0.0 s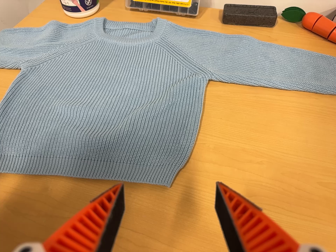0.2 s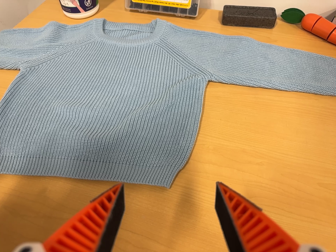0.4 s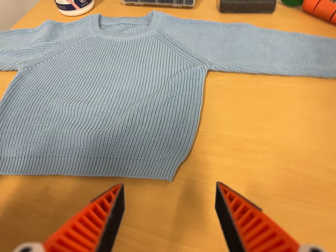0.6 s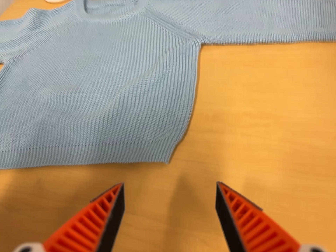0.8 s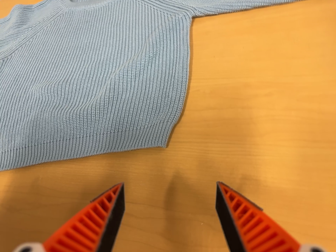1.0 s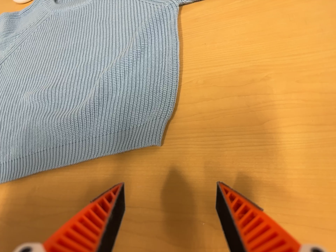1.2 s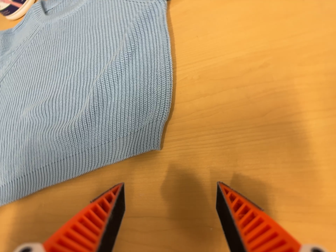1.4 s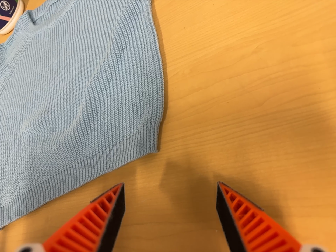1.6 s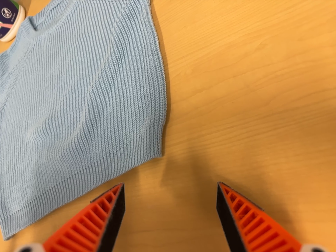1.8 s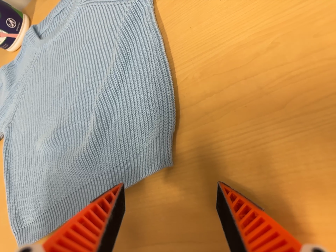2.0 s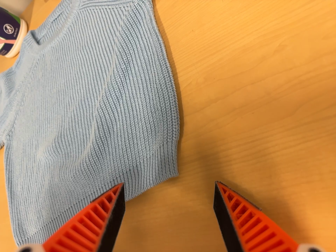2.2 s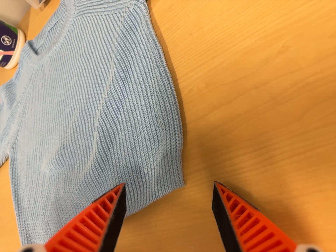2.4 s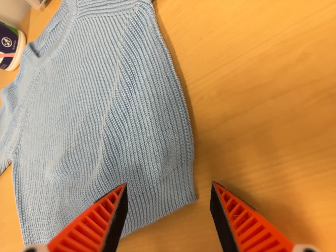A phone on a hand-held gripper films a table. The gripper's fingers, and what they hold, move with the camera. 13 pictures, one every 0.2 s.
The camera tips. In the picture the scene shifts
upward.
The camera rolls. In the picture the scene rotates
counterclockwise.
0.0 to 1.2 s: The camera pans to its left by about 10 degrees. It travels to its right and forward, about 12 cm. Its aim tips toward the bottom of its view by about 10 degrees, and the scene shifts upward. It rolls about its line of sight by about 25 degrees, and the scene rotates counterclockwise.
1.2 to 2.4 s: The camera travels toward the top of its view and forward, about 8 cm. It rolls about its line of sight by about 15 degrees, and the scene rotates counterclockwise.
The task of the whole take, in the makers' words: fold up.
The film runs forward here.
